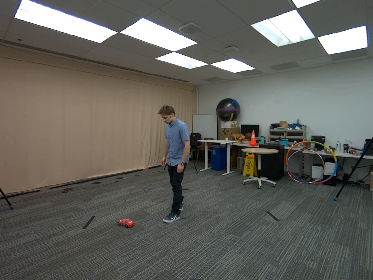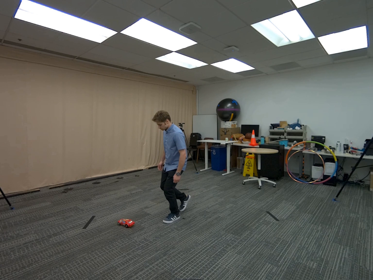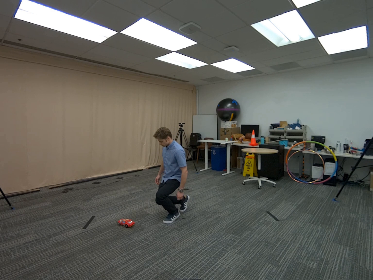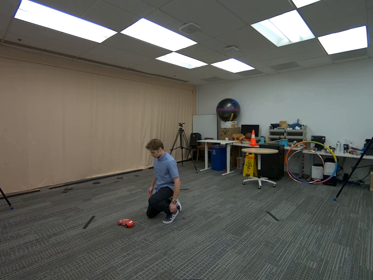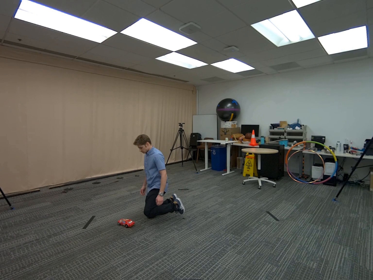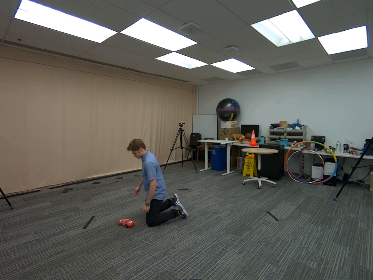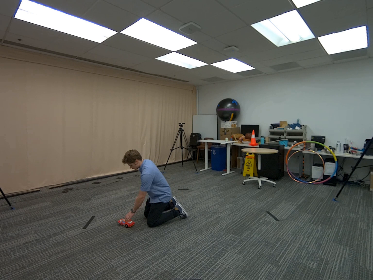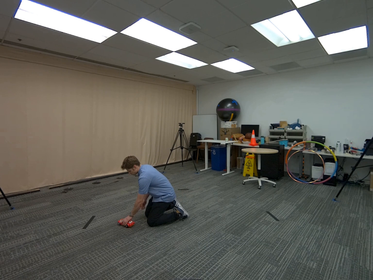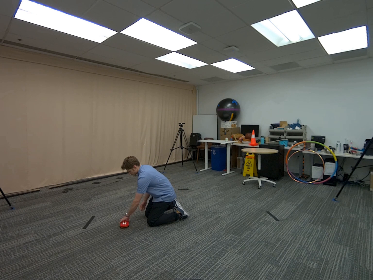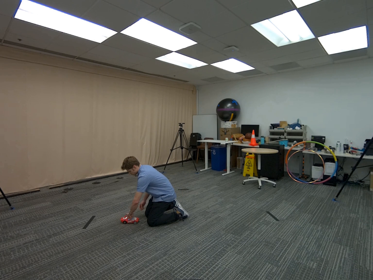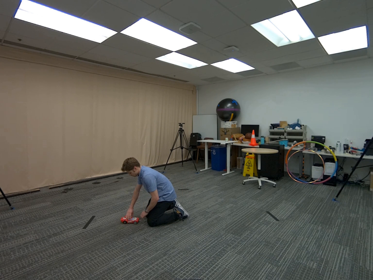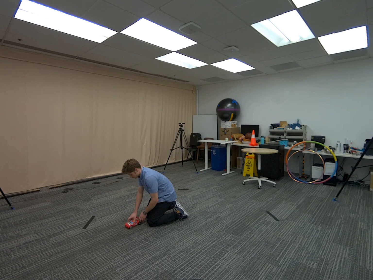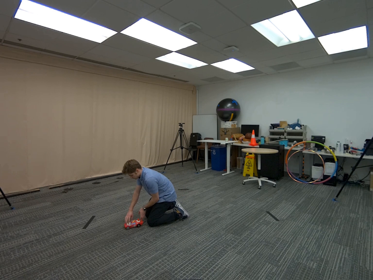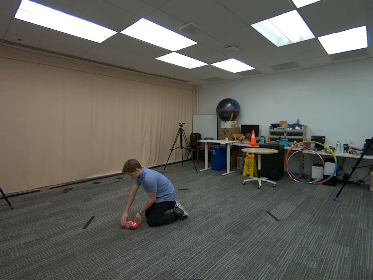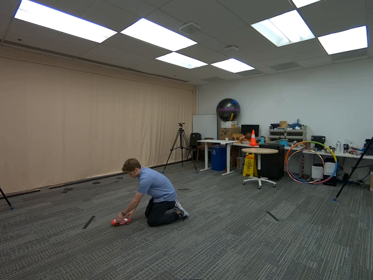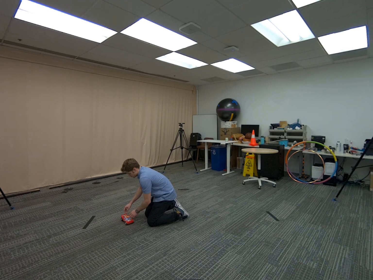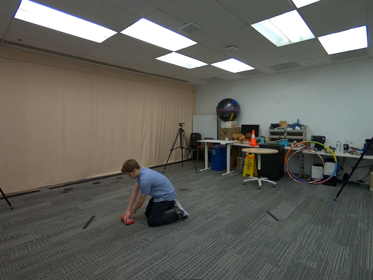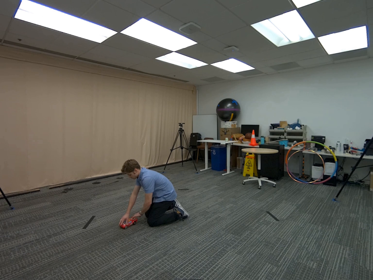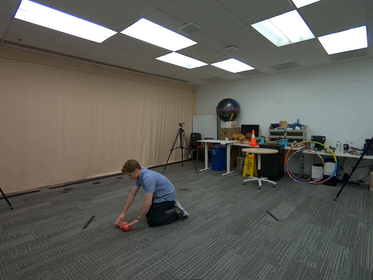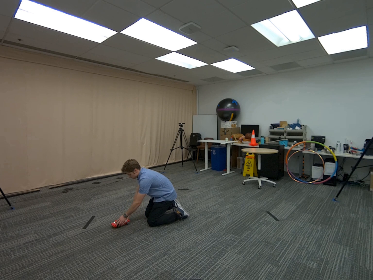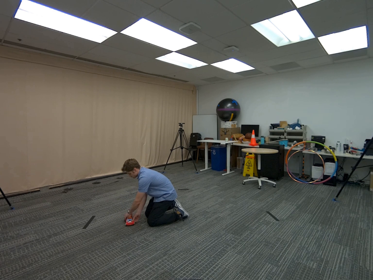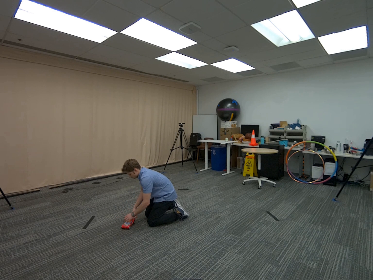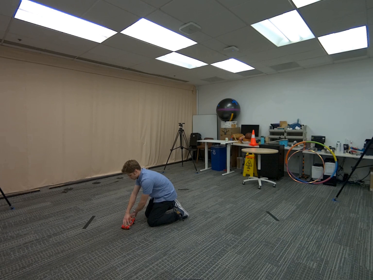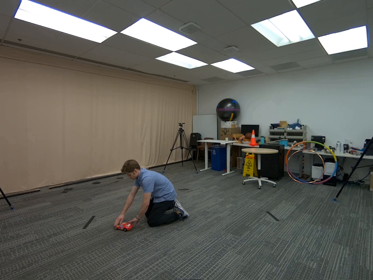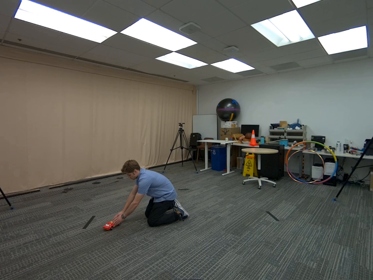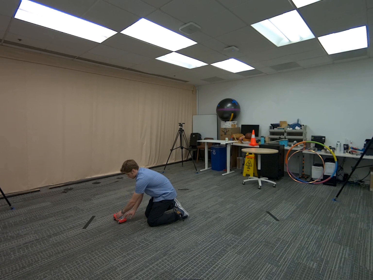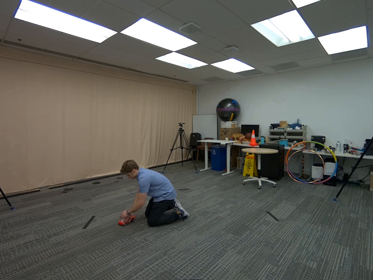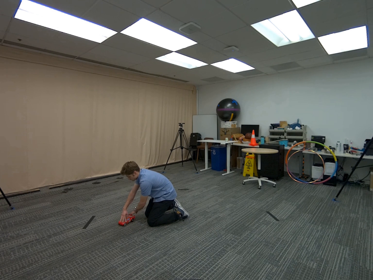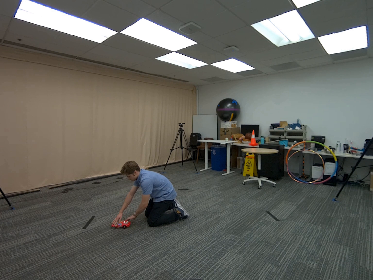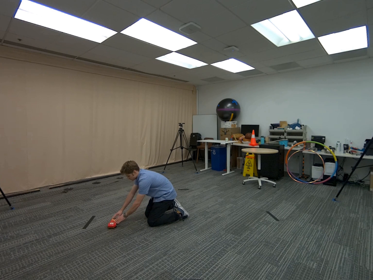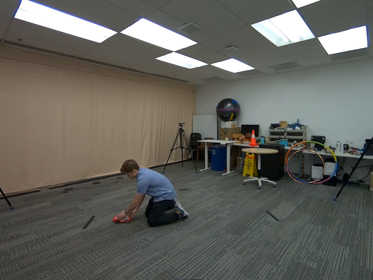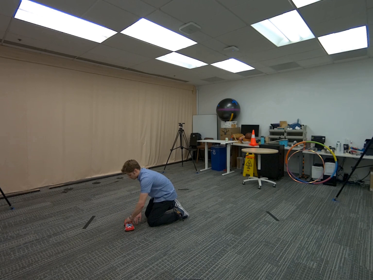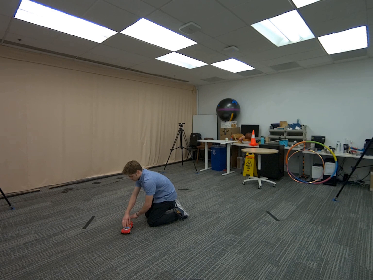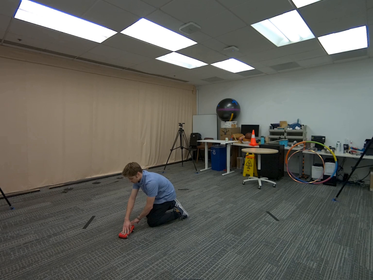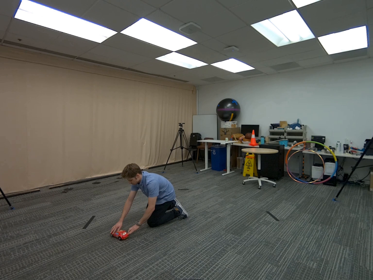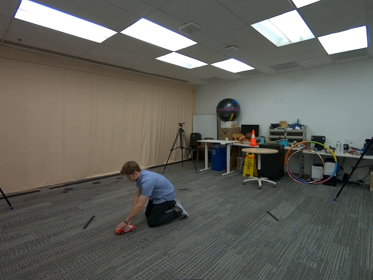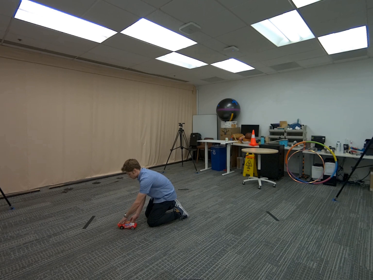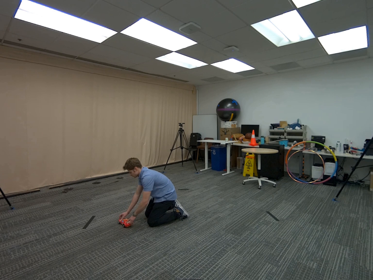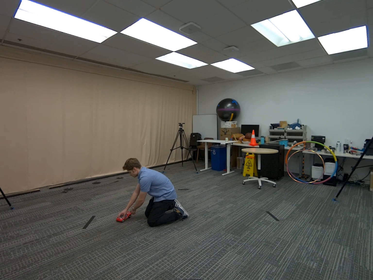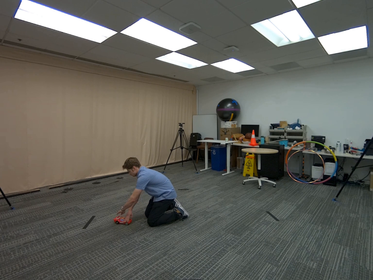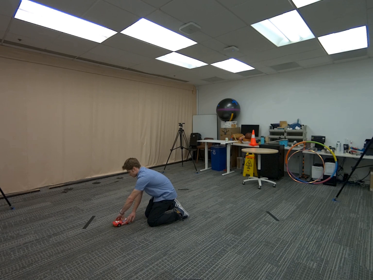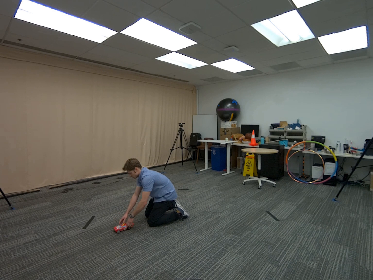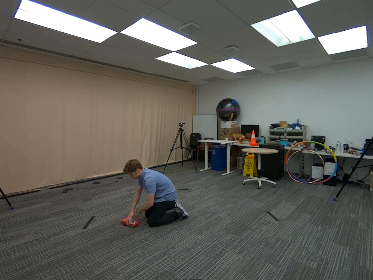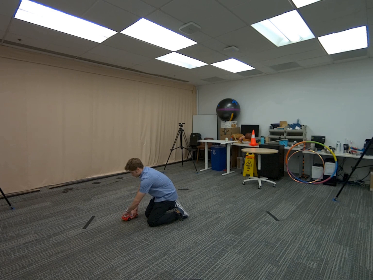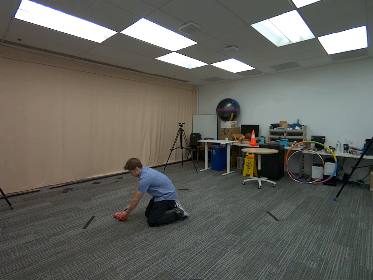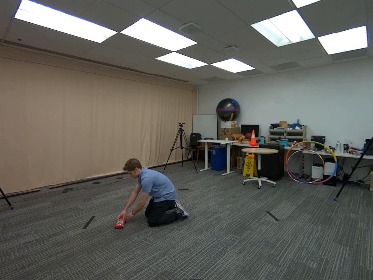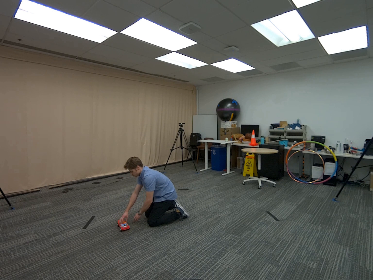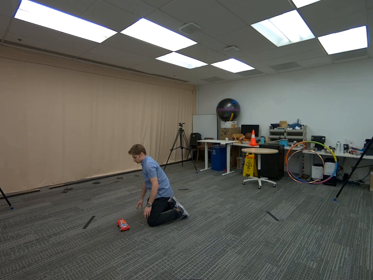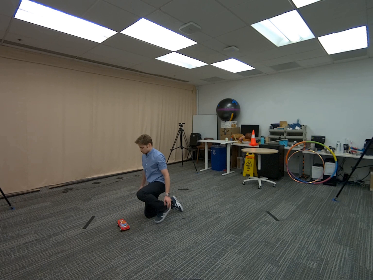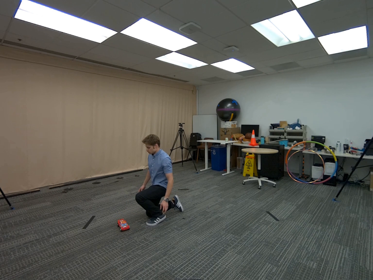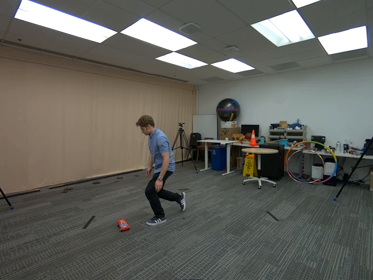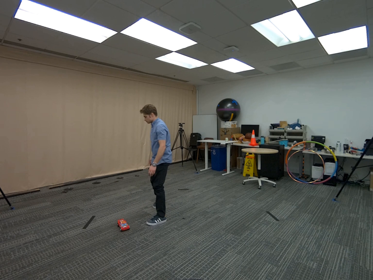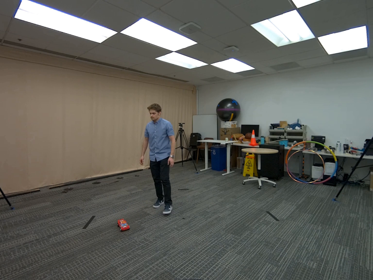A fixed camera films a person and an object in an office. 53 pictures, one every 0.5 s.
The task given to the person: Walk to the toy car on the ground, bend down to your knees and use both of your hands to grasp the car and rotate it while maintaining the car on the ground. Stand up when finished.
